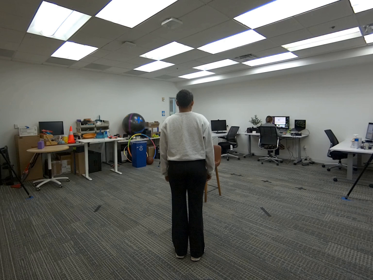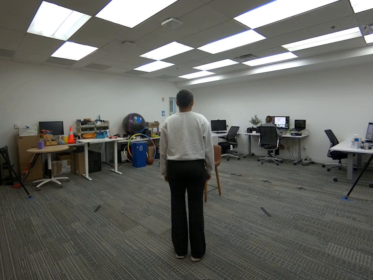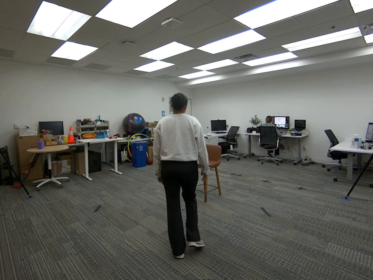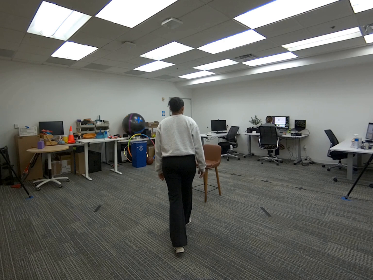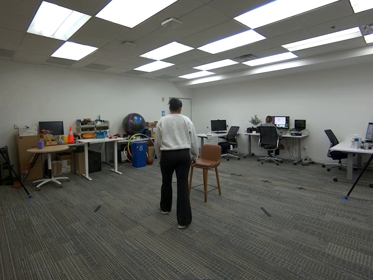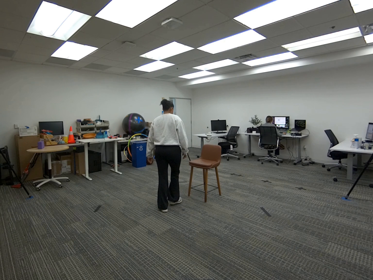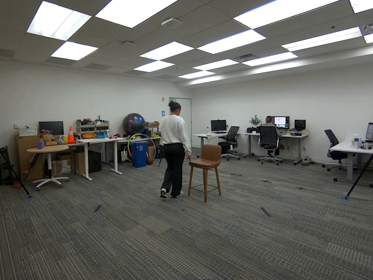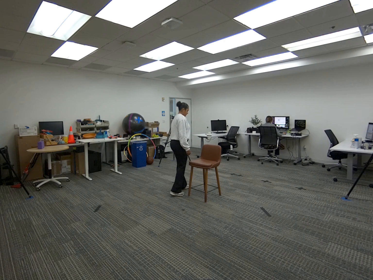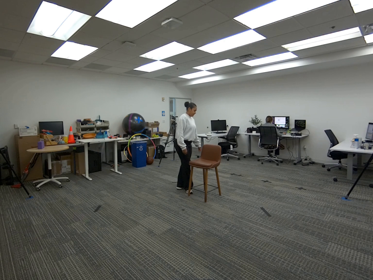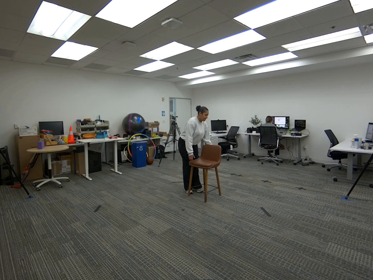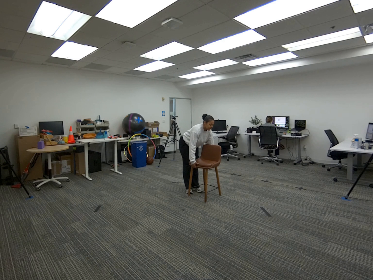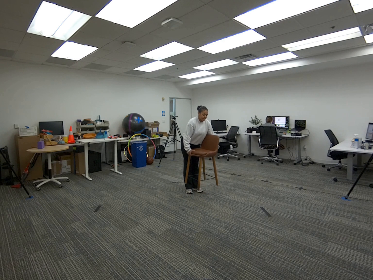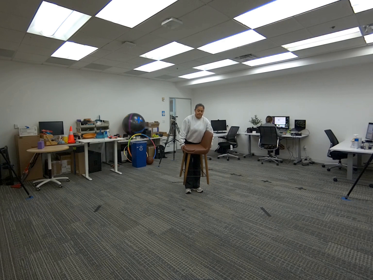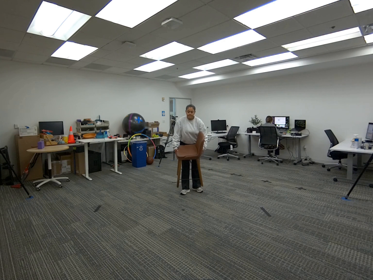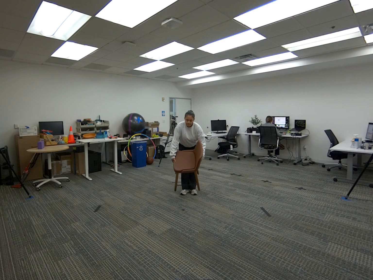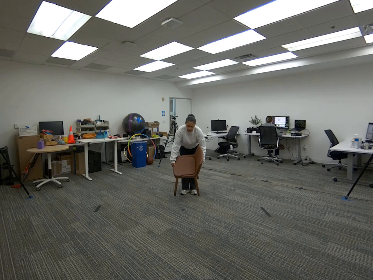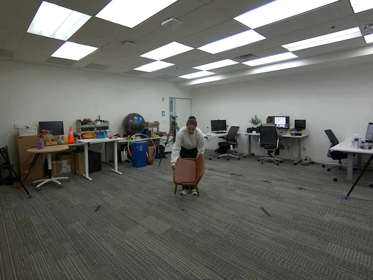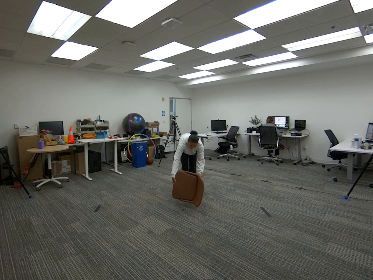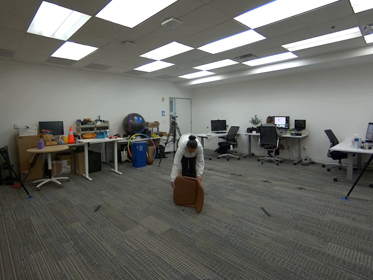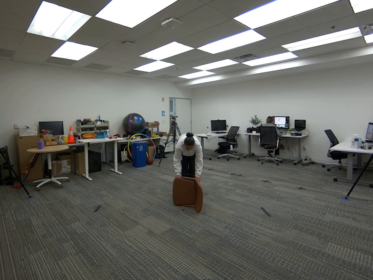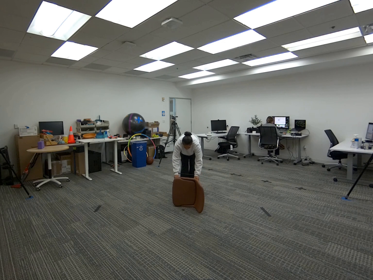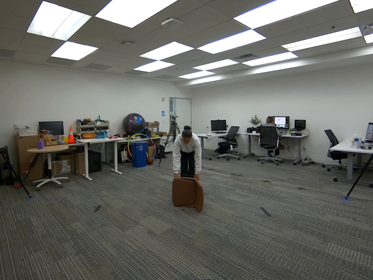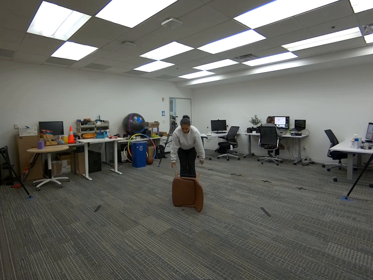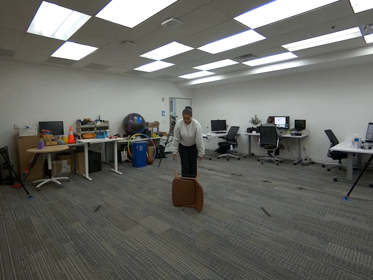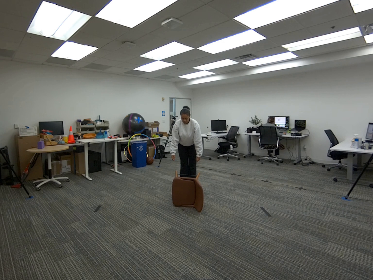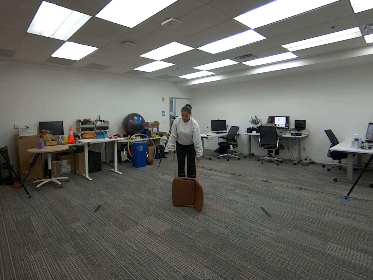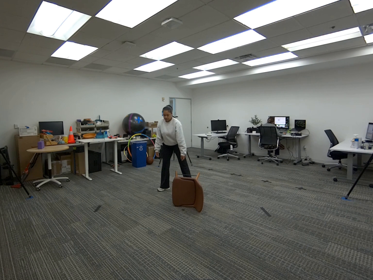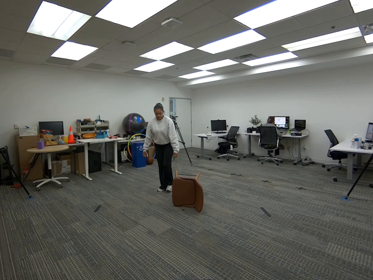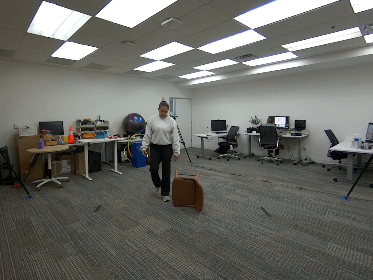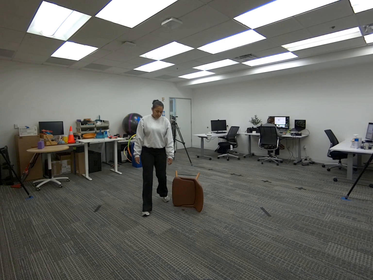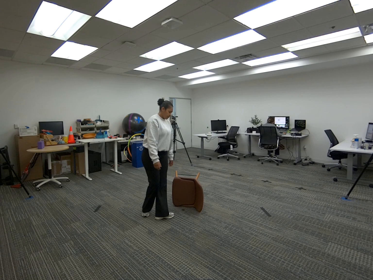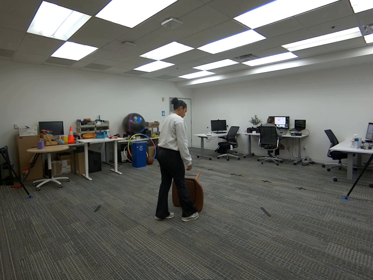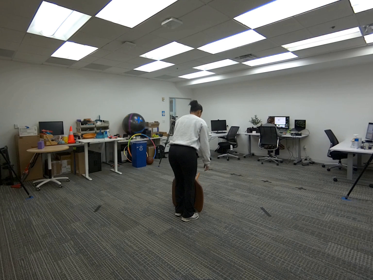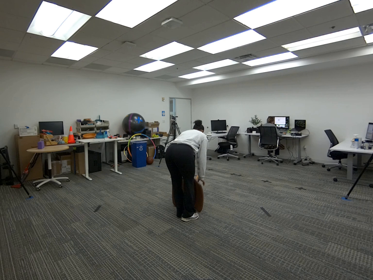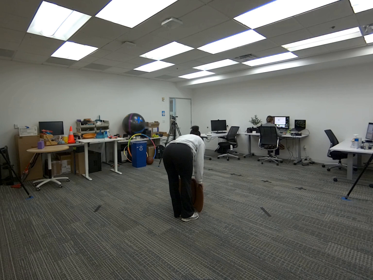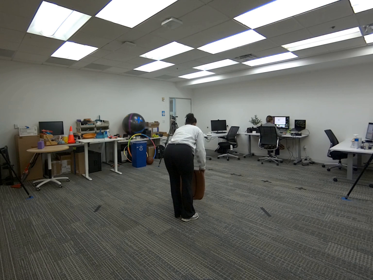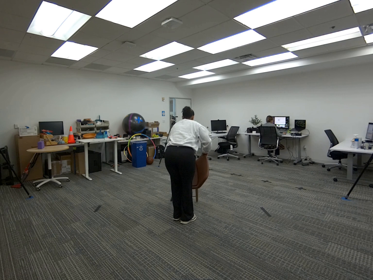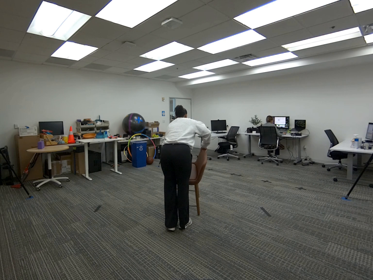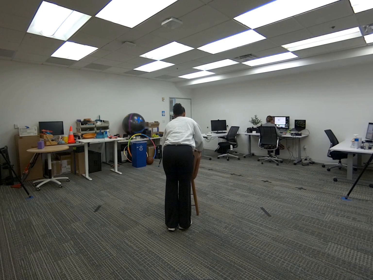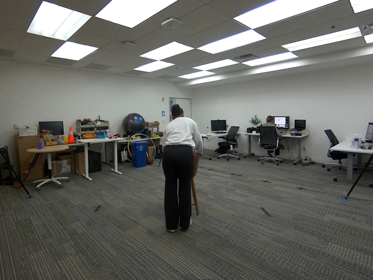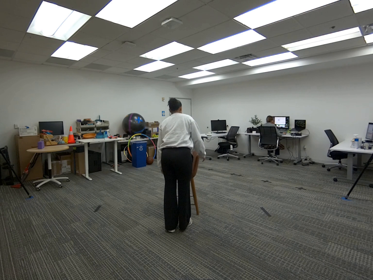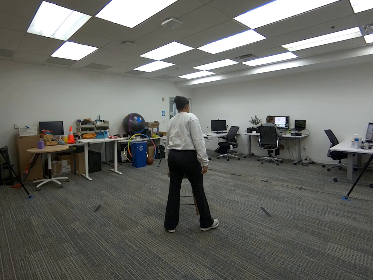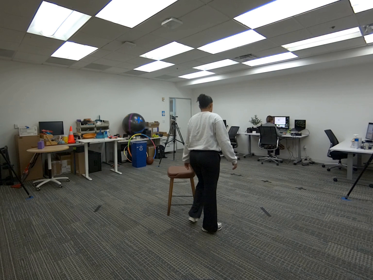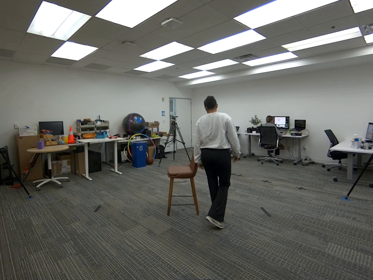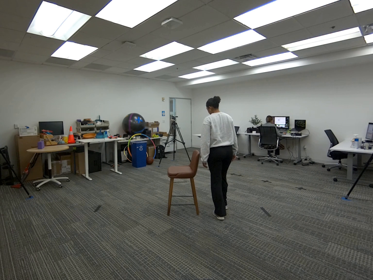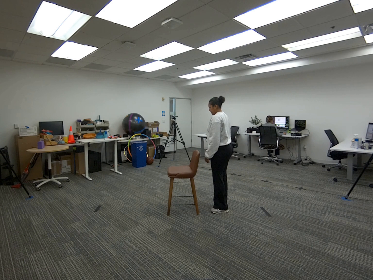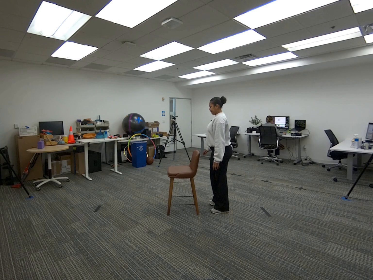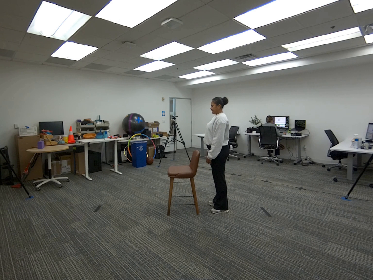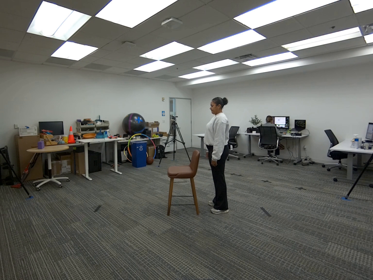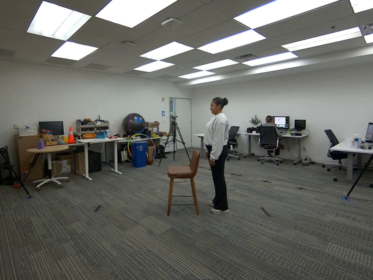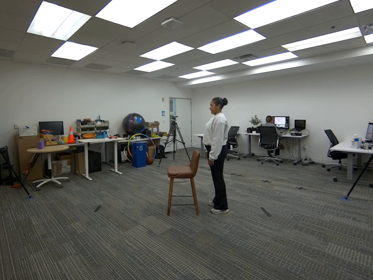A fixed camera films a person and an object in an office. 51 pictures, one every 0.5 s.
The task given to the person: Walk over to the tall bar stool and pick up the tall bar stool from the sides using both hands and place the tall bar stool on the ground.
